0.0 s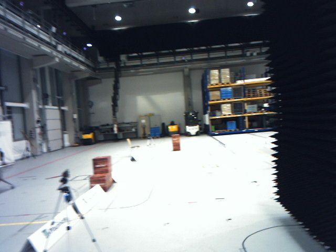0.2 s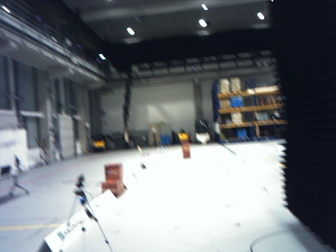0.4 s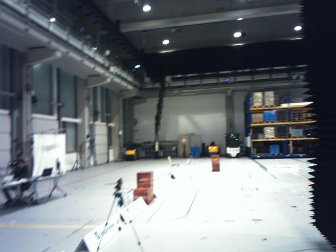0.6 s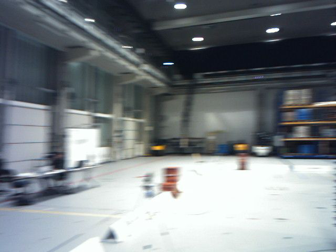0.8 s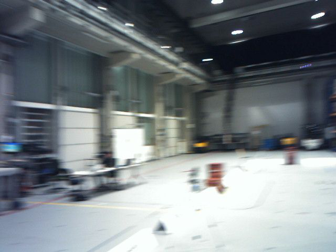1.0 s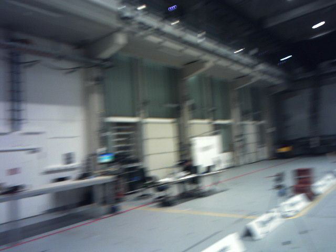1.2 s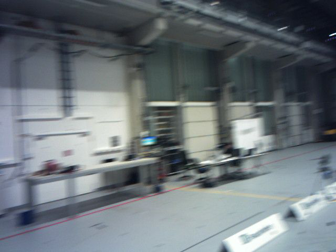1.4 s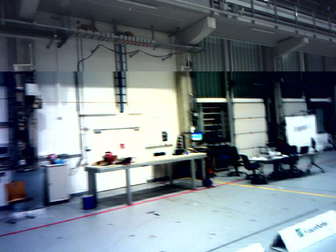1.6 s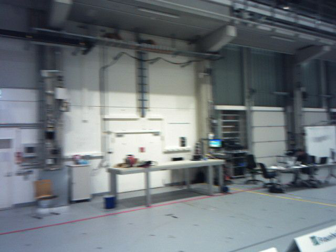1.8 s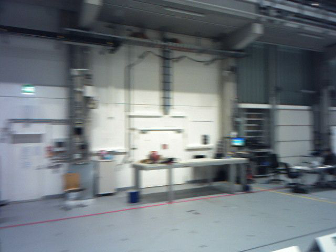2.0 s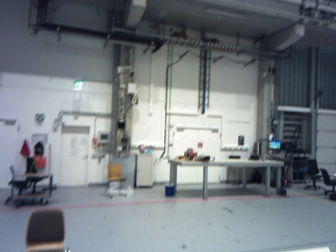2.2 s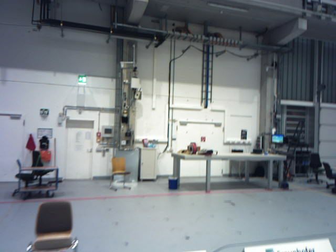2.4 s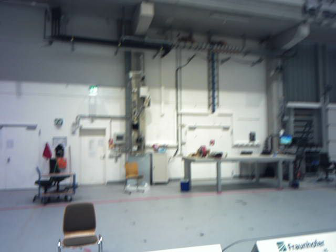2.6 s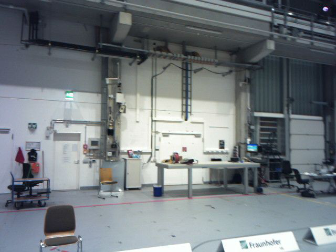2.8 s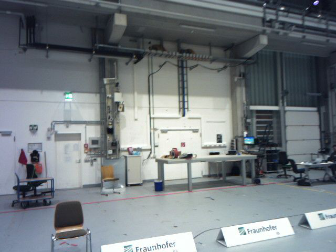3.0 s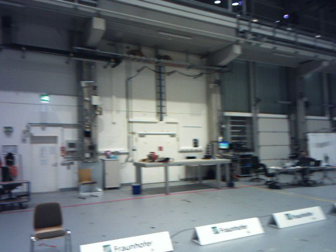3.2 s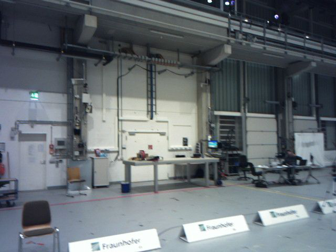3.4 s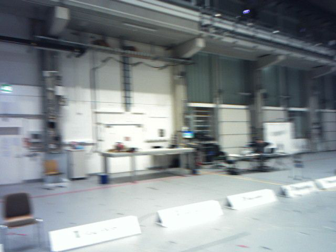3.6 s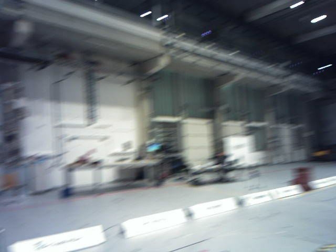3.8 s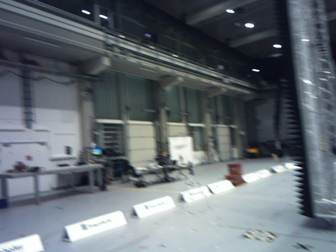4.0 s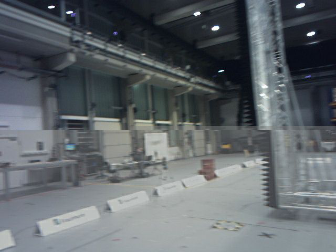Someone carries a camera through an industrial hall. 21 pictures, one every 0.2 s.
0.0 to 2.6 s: The camera swings to its left by about 65 degrees, and the scene slides to the right. It travels backward, about 3.2 m.
2.6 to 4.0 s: The camera swings to its right by about 35 degrees, and the scene slides to the left. It travels backward, about 1.8 m.
The film runs backward here.
